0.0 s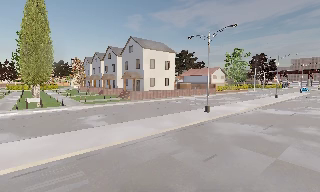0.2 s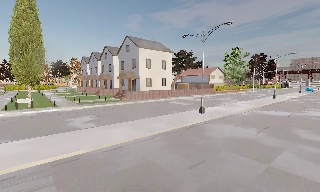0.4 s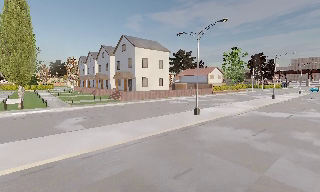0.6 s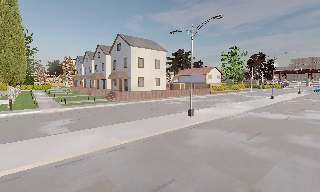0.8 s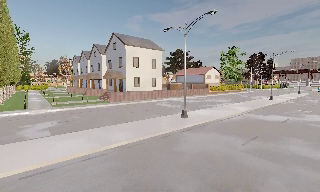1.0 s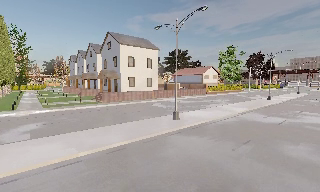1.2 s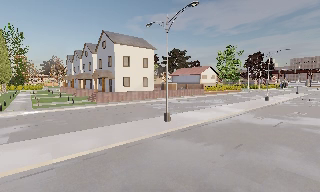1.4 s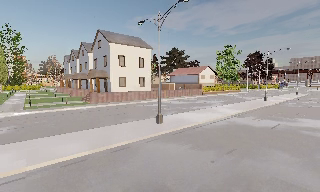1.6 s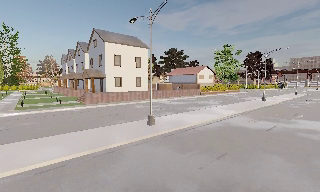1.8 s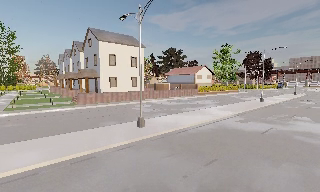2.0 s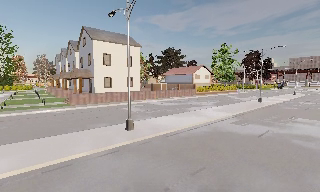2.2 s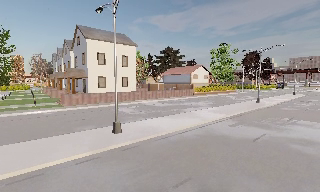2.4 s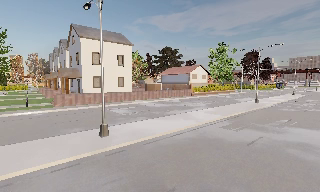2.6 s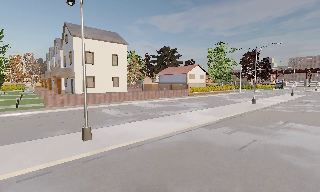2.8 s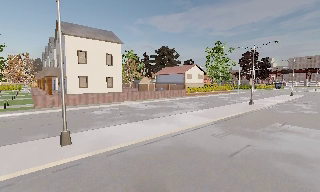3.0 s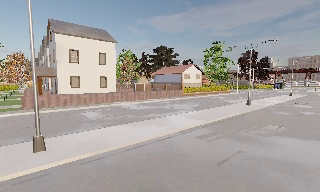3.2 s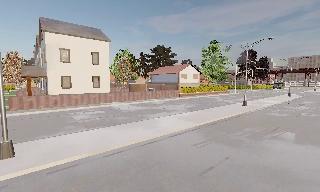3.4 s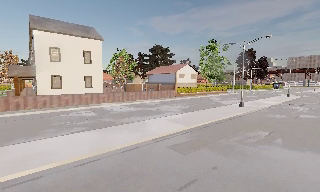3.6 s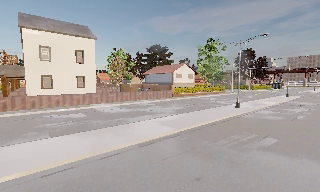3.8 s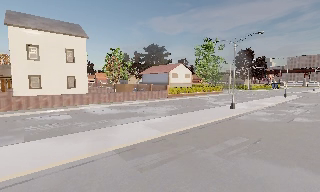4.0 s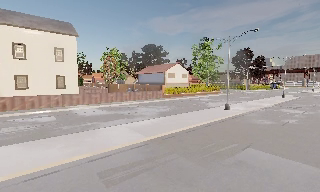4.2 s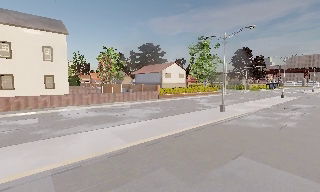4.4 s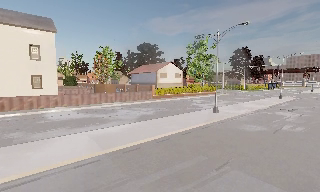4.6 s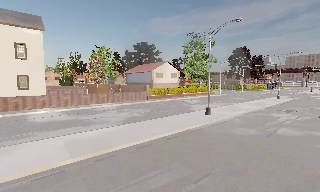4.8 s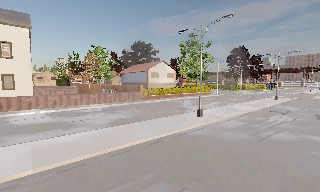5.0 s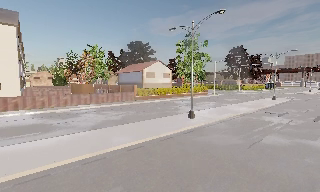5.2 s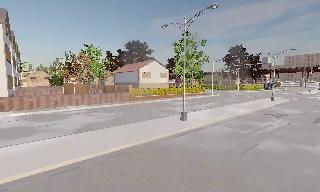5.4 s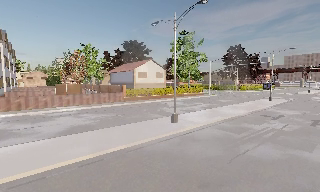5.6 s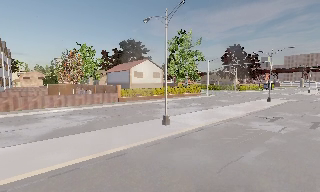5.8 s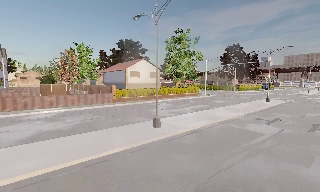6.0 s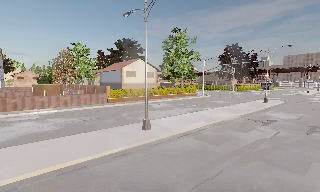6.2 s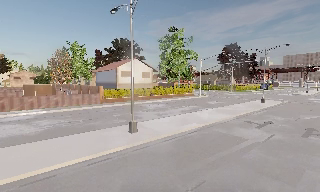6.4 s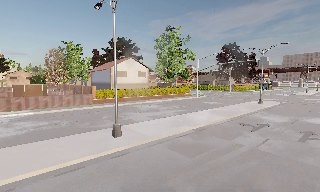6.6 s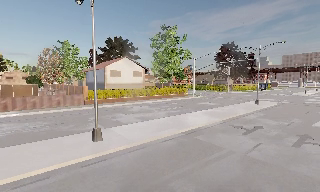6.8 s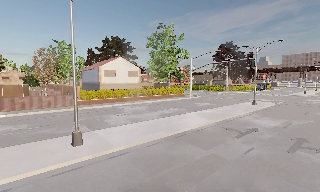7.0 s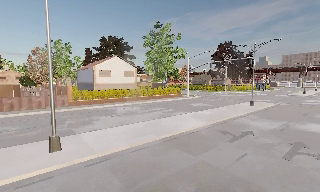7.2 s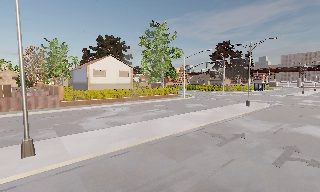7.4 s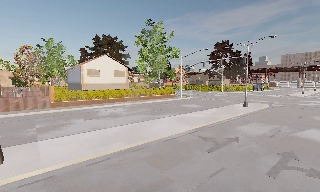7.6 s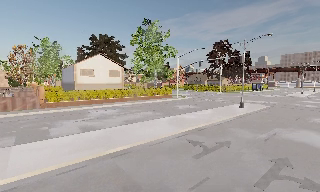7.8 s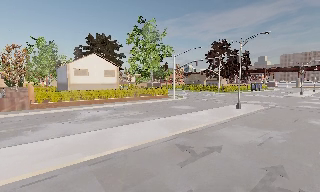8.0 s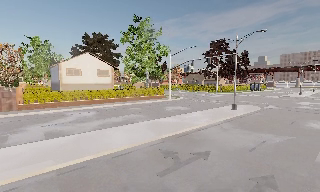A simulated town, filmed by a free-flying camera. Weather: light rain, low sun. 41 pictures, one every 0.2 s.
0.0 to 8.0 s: The camera travels to its right and forward, about 40 m, so close, fixed things drift to the left.
The film runs forward here.
